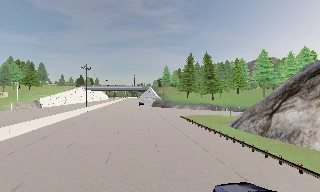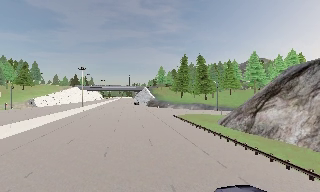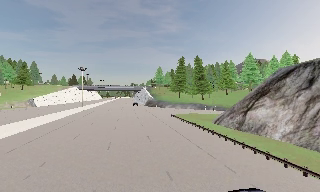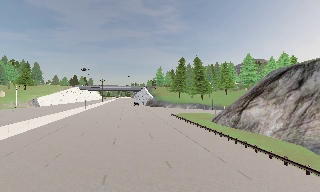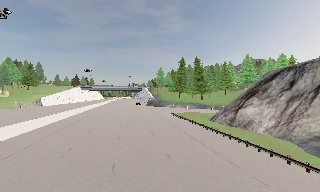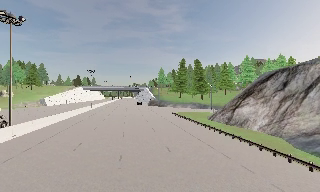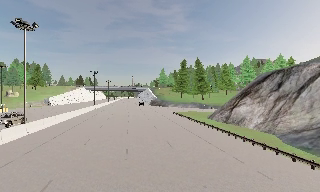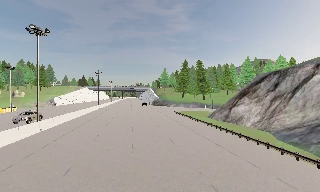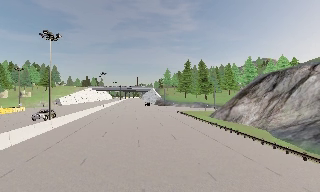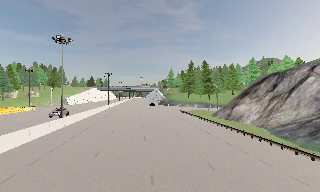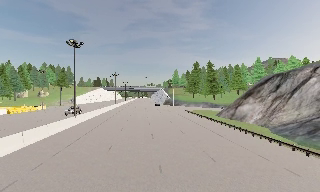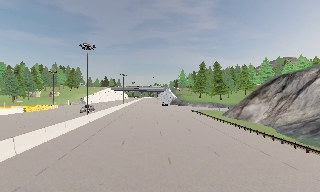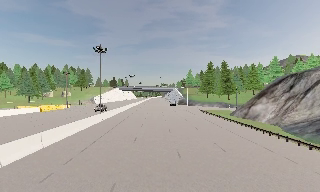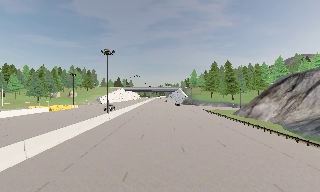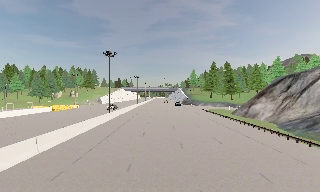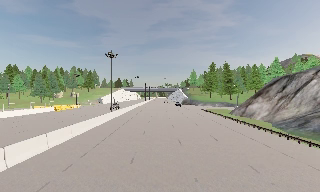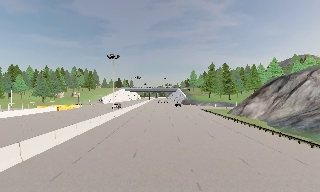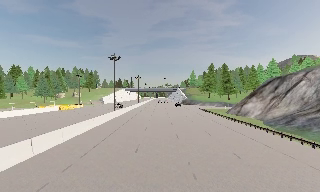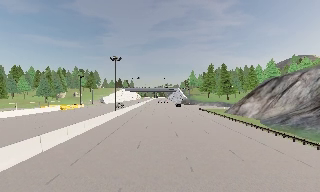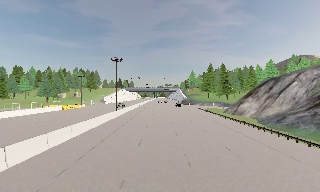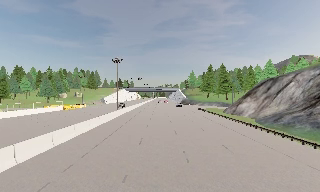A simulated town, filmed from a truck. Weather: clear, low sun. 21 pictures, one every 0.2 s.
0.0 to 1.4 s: The camera travels backward, about 9 m, so what stands in front gets smaller.
1.4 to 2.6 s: The camera pans to its left, which is counterclockwise from overhead, by about 10 degrees. It travels backward, about 7 m, so what stands in front gets smaller.
2.6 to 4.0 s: The camera travels backward, about 6 m, so what stands in front gets smaller. It loses speed.
The film runs backward here.
